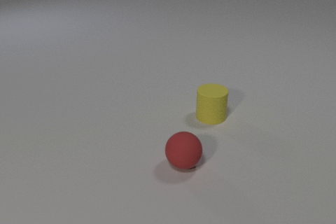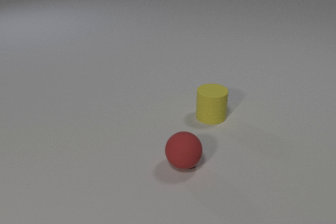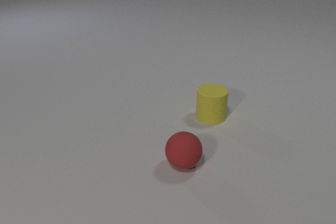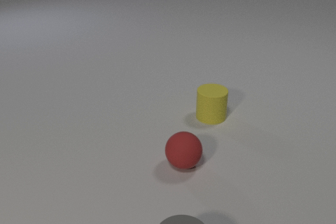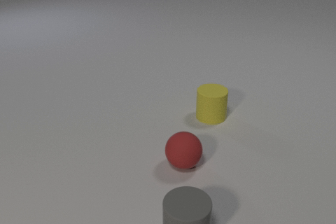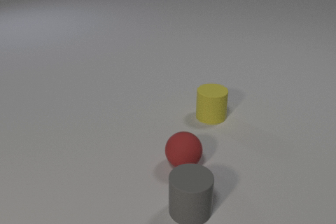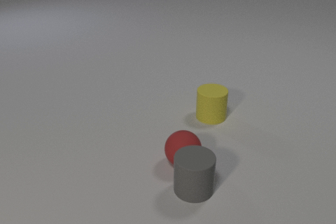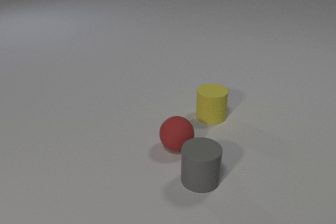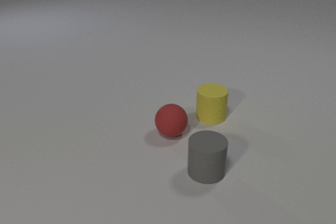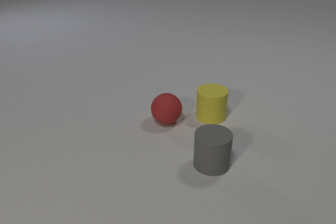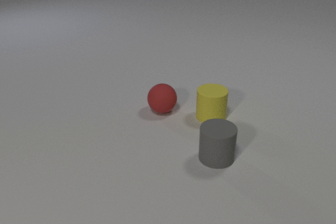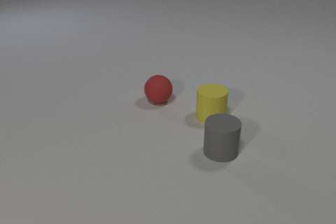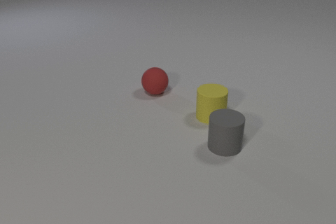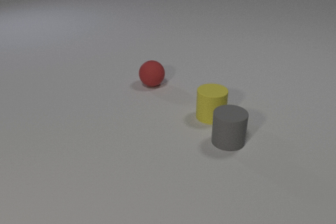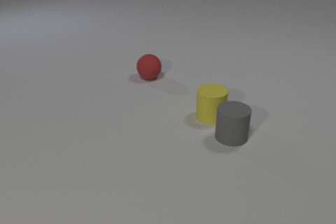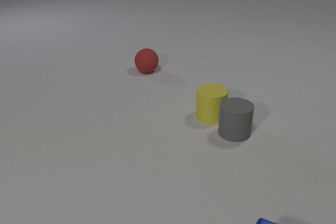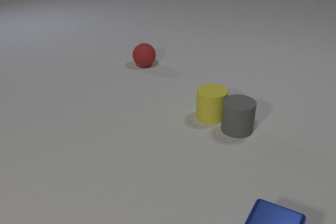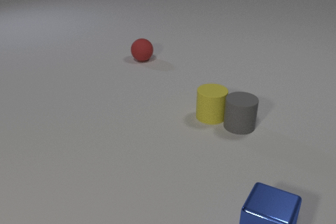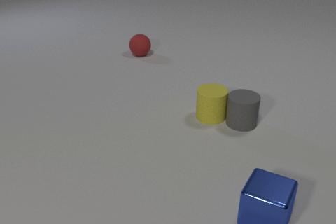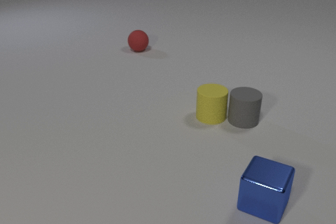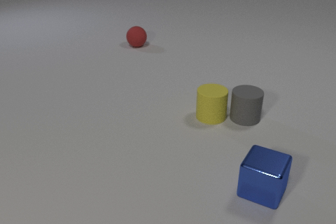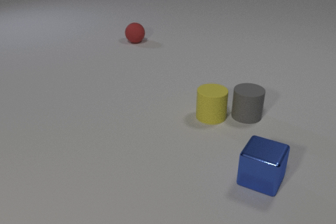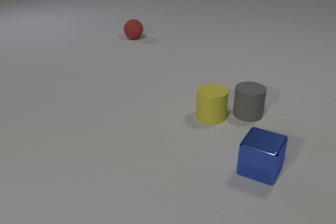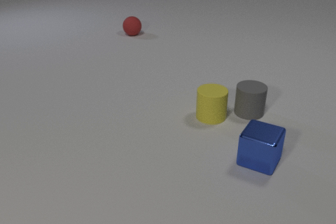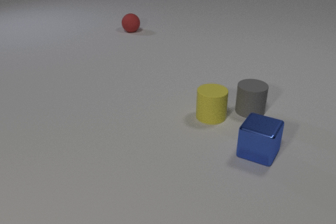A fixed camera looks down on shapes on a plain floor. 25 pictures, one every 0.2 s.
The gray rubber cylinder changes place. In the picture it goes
away from the camera.
The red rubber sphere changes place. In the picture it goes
away from the camera.
0.0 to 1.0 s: The gray rubber cylinder comes in at the bottom edge, slides away from the camera.
1.0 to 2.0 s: The gray rubber cylinder slides away from the camera. The red rubber sphere rolls away from the camera. The gray rubber cylinder and the red rubber sphere collide.
2.0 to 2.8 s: The gray rubber cylinder slides away from the camera. The red rubber sphere rolls away from the camera.
2.8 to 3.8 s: The gray rubber cylinder slides away from the camera. The red rubber sphere rolls away from the camera. The blue metal cube comes in at the bottom edge, slides away from the camera. The gray rubber cylinder and the yellow rubber cylinder collide.
3.8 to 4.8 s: The gray rubber cylinder slides away from the camera. The red rubber sphere rolls away from the camera. The blue metal cube slides away from the camera.
What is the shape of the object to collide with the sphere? cylinder.
Are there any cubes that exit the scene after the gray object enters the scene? no.
How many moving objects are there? 3.
